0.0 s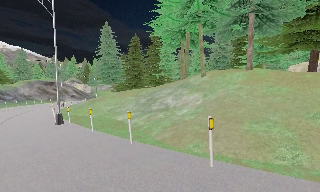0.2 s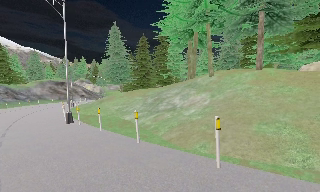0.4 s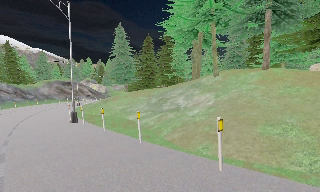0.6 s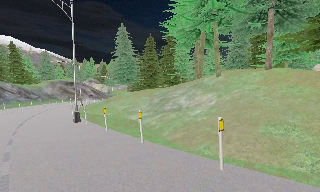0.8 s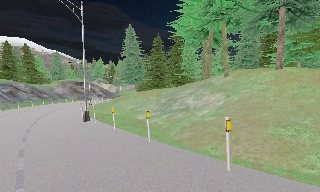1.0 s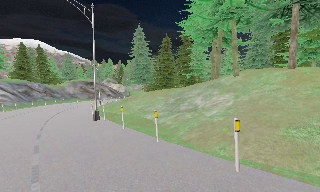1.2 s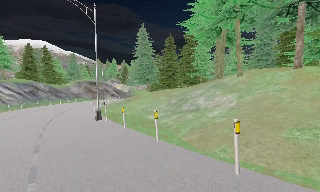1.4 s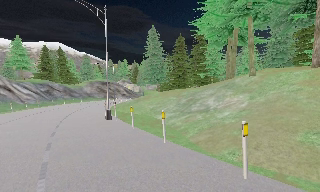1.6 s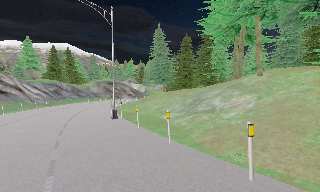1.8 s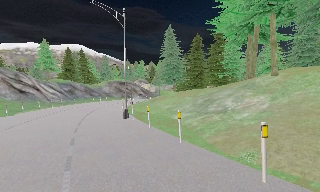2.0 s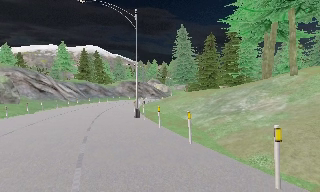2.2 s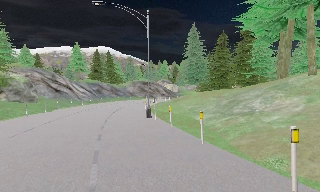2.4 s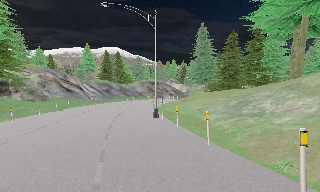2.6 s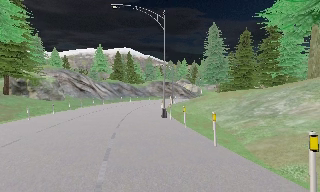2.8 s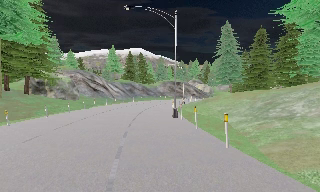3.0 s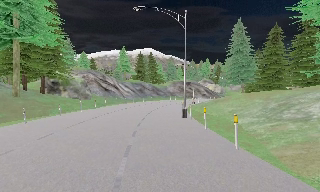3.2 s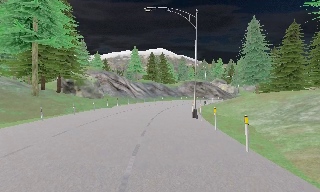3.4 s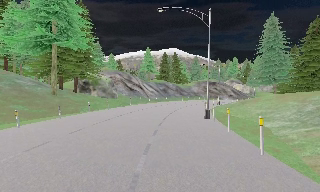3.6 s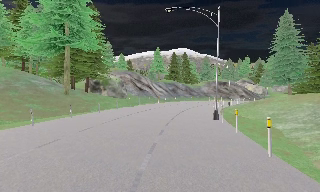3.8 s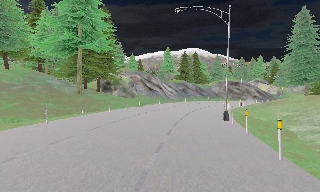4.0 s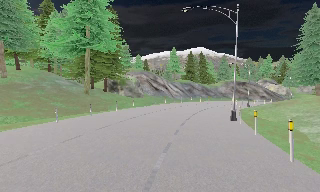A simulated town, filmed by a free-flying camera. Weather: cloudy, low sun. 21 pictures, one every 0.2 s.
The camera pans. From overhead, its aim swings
counterclockwise.
The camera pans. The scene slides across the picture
to the right.
0.0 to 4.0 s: The camera swings to its left by about 60 degrees, and the scene slides to the right. It travels to its right, about 1 m.
The film runs backward here.
